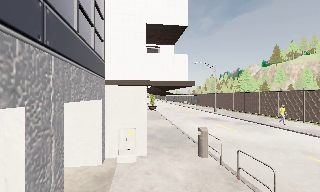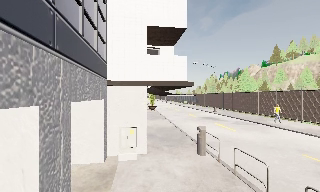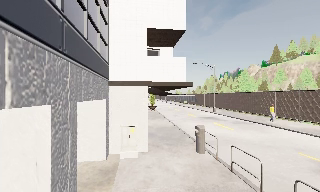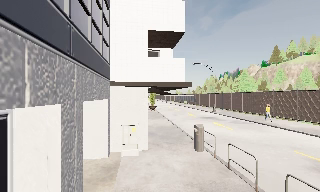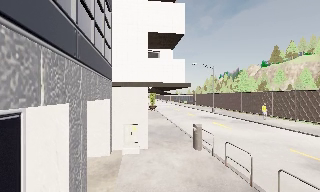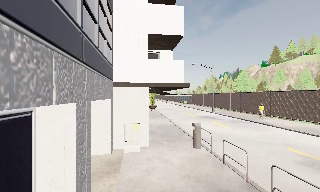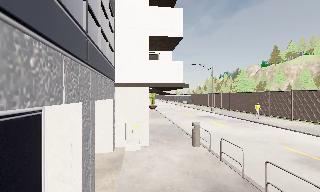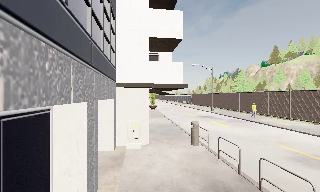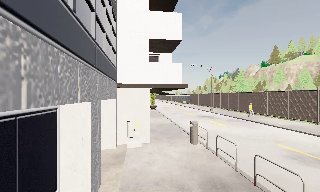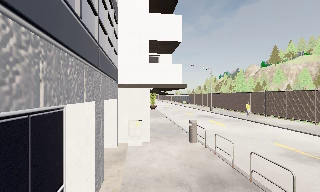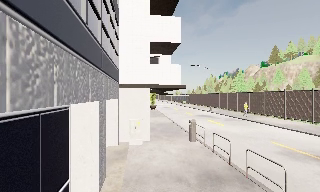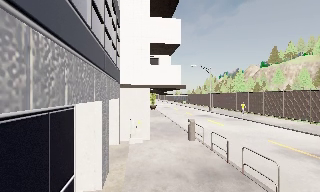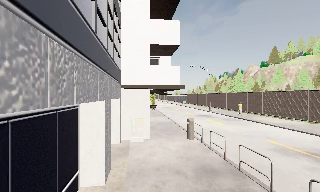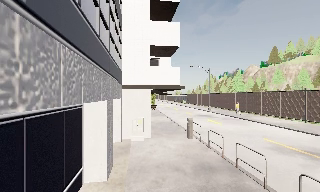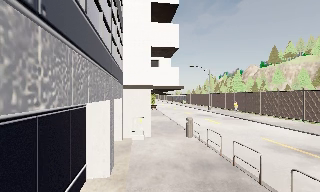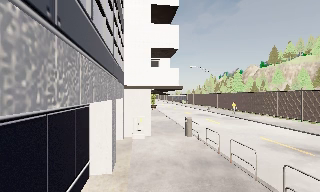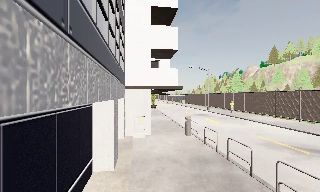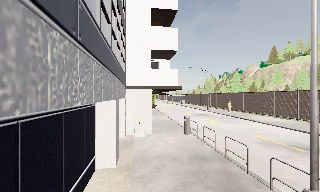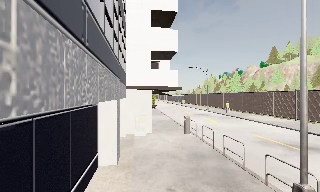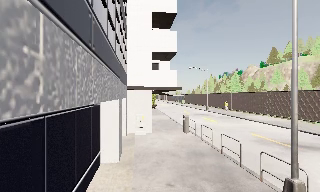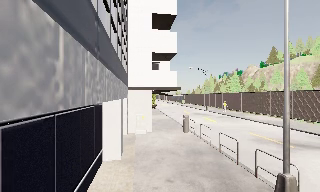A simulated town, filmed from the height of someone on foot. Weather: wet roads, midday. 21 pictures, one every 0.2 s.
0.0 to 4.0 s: The camera travels backward, about 4.5 m, so what stands in front gets smaller.
The film runs backward here.
